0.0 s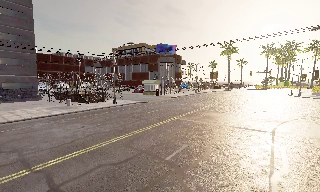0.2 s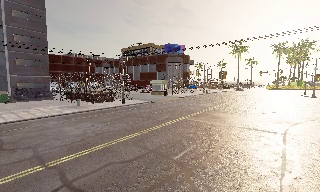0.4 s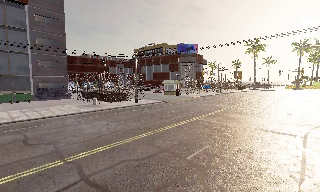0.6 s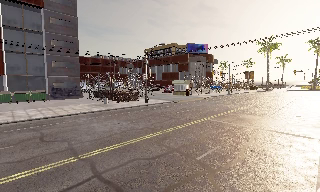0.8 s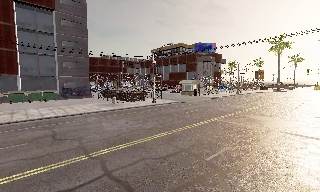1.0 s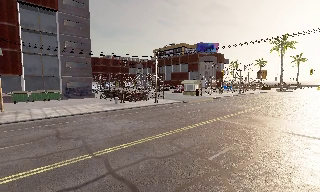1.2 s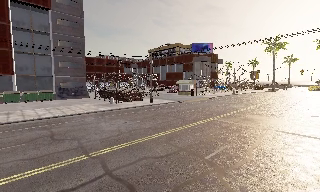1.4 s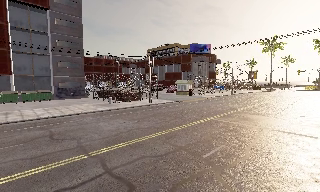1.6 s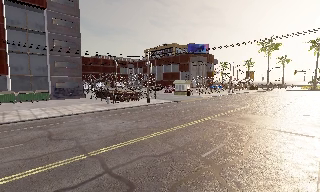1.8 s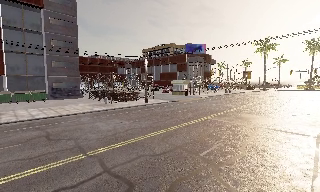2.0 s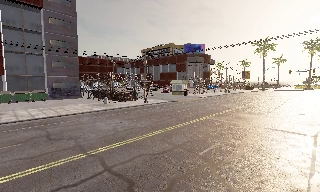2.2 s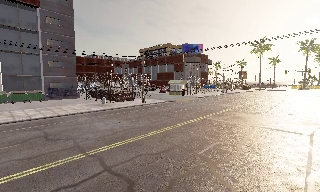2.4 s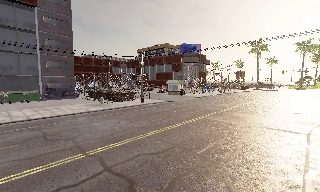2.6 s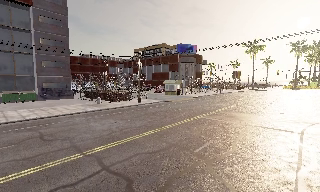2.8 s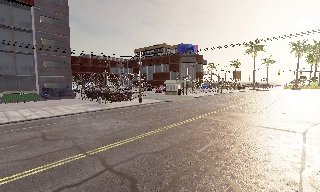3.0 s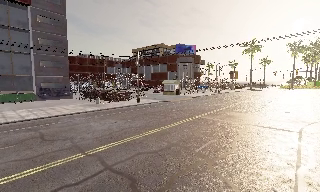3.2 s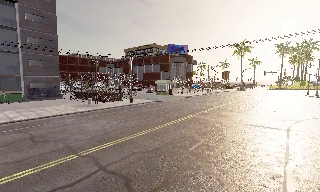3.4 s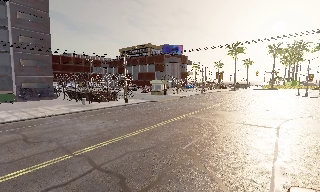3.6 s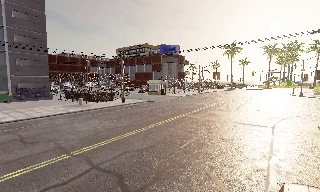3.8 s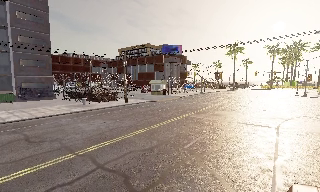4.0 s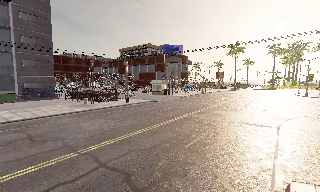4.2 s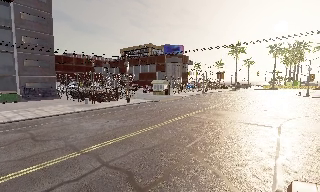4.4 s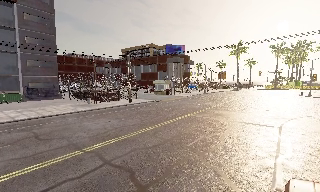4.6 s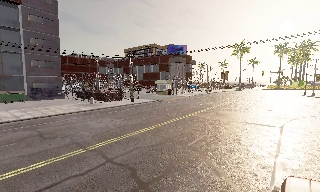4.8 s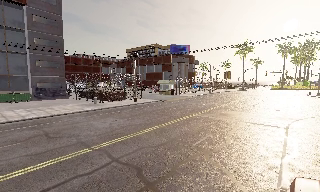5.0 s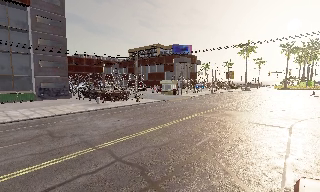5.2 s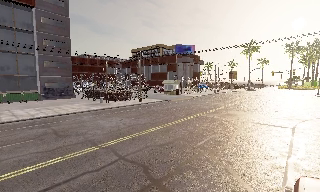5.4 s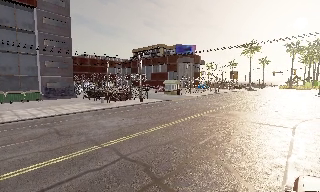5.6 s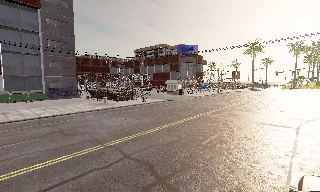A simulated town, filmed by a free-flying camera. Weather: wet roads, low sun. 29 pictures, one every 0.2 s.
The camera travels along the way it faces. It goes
backward.
0.0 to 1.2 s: The camera swings to its left by about 10 degrees, and the scene slides to the right.
1.2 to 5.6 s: The camera travels backward and to its left, about 1.5 m, so what stands in front gets smaller.
The film runs backward here.
